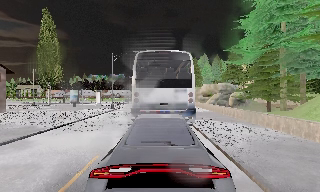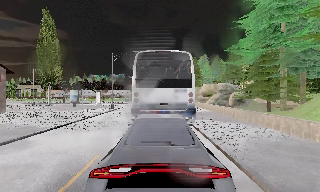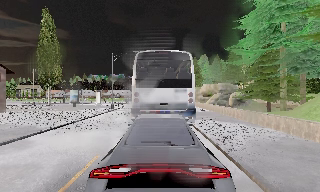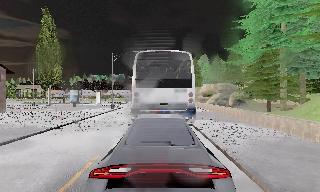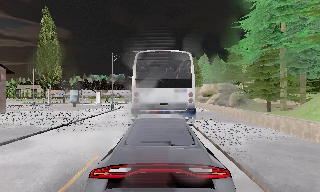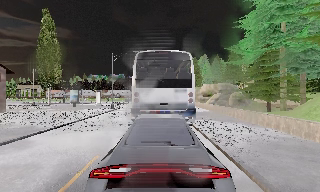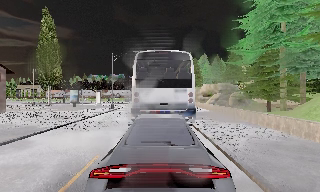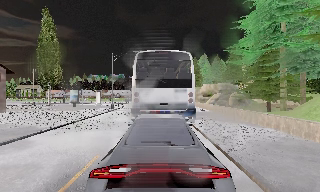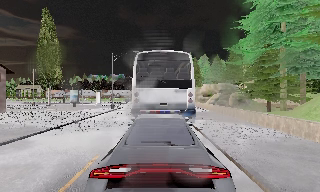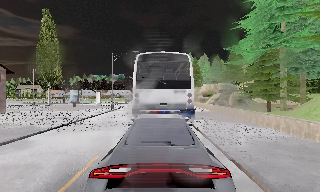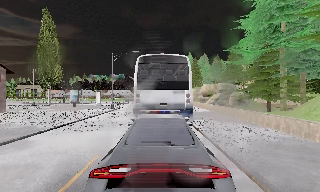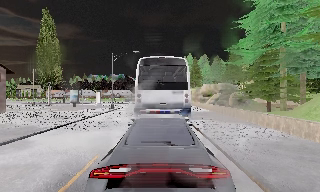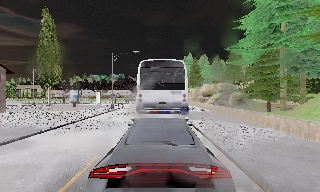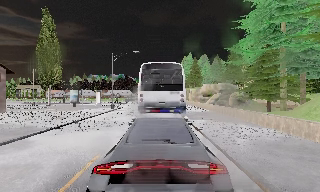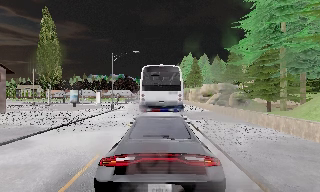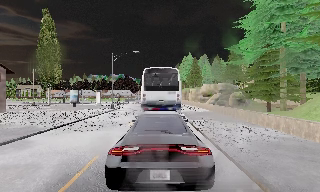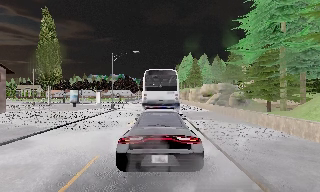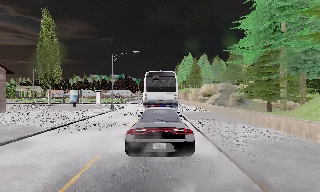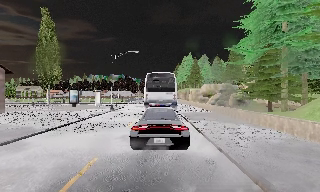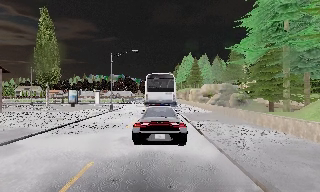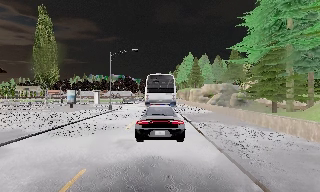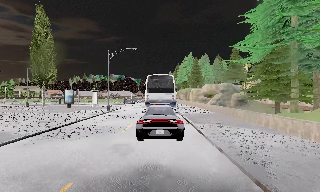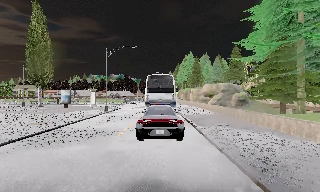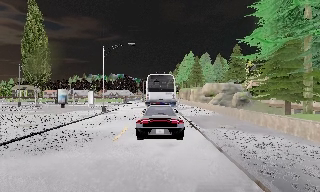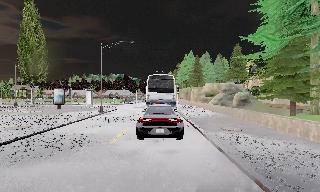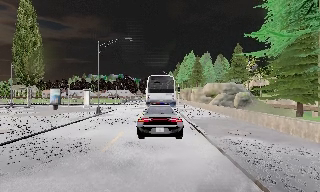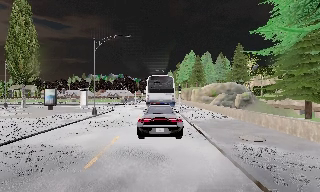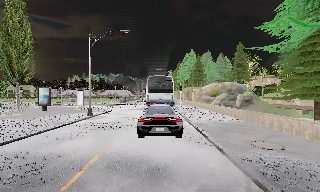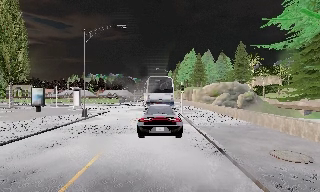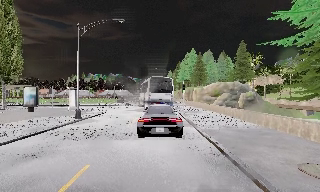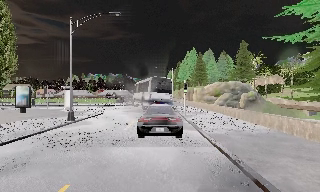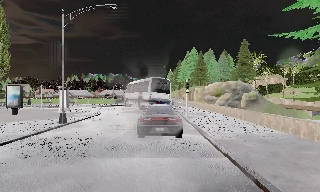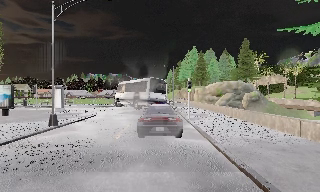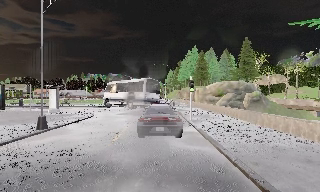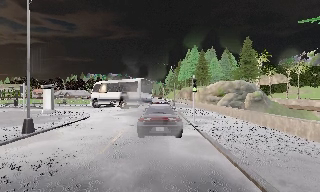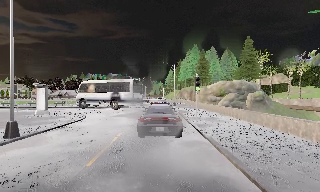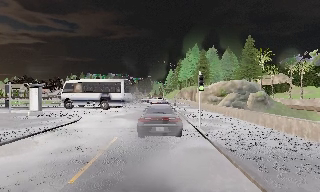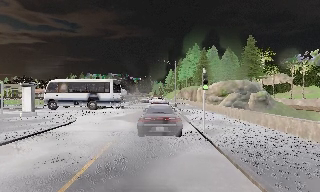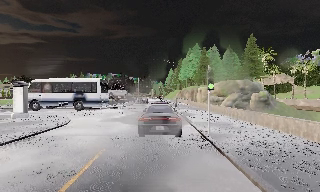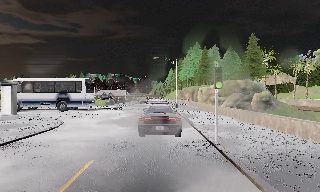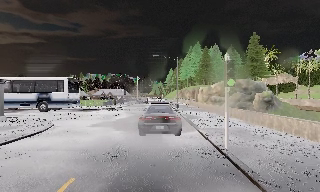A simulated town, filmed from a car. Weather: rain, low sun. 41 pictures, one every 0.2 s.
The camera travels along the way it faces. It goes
forward.
0.0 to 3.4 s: The camera keeps its place and its aim.
3.4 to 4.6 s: The camera travels forward, about 3 m, so what stands in front looms larger. It gains speed.
4.6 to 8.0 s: The camera travels forward, about 16 m, so what stands in front looms larger.
The film runs forward here.
